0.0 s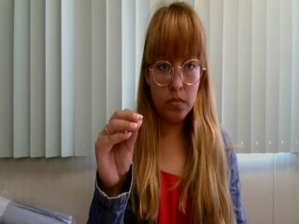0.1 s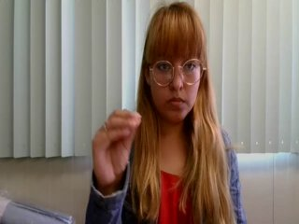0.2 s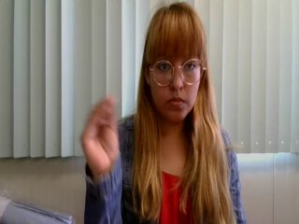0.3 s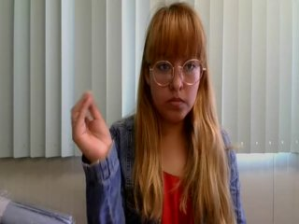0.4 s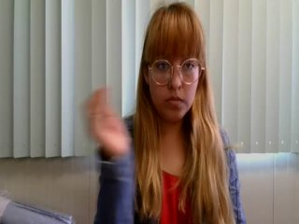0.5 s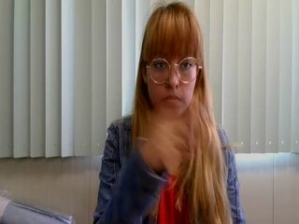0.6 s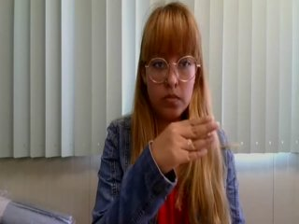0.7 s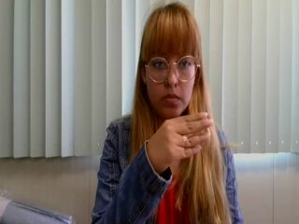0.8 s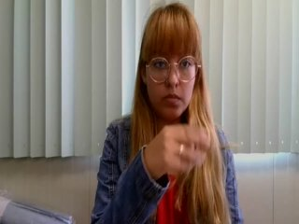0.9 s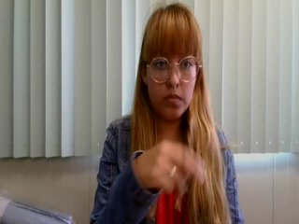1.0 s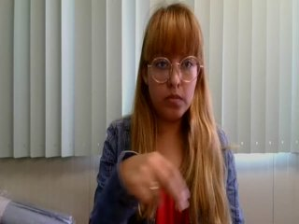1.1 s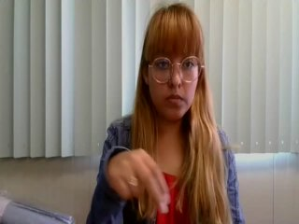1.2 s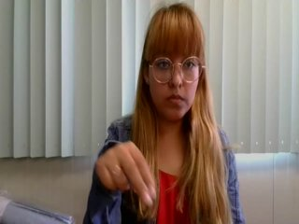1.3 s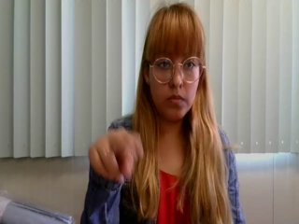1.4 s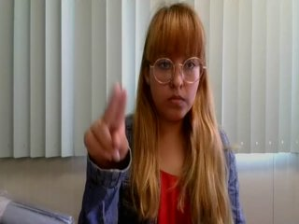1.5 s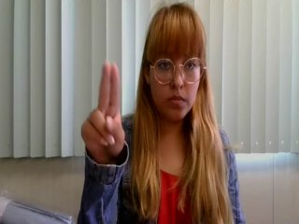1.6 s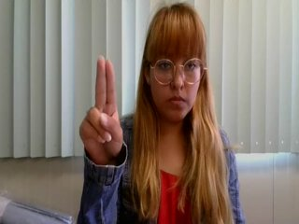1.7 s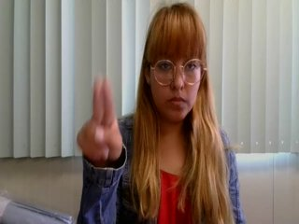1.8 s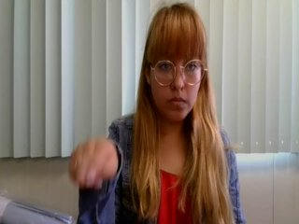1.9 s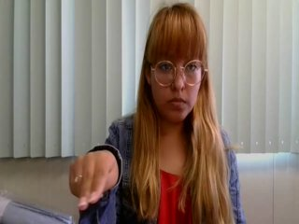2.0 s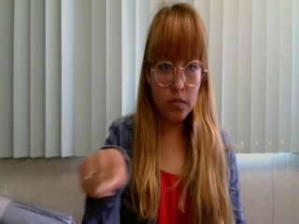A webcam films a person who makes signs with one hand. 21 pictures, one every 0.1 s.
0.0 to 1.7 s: On the screen the hand sweeps to the right. The name of the sign: Throw left.
